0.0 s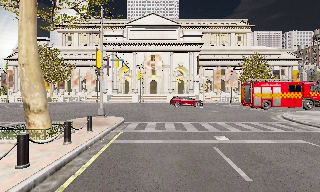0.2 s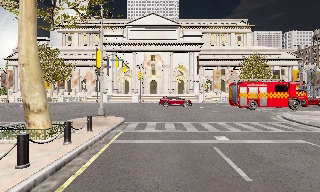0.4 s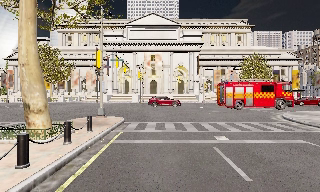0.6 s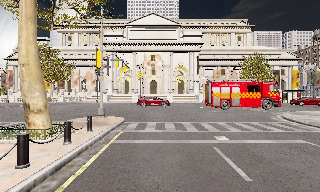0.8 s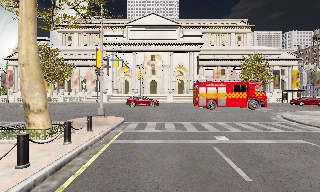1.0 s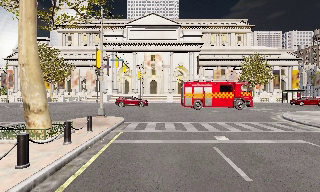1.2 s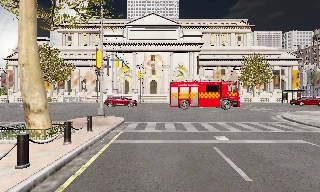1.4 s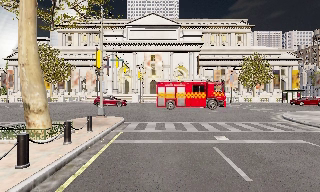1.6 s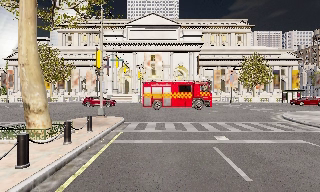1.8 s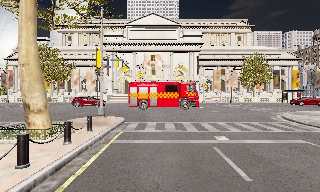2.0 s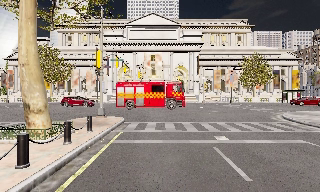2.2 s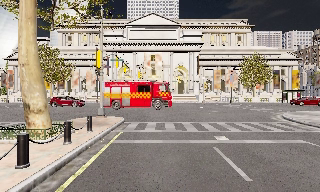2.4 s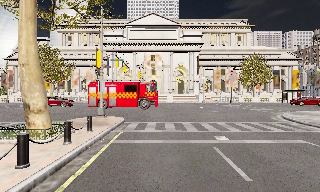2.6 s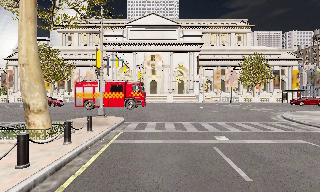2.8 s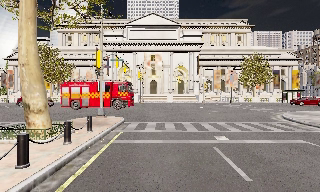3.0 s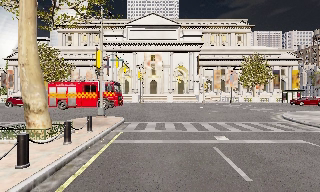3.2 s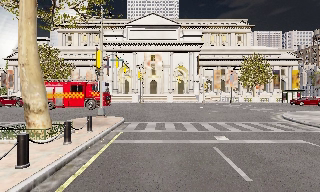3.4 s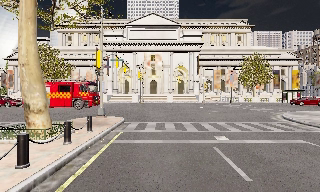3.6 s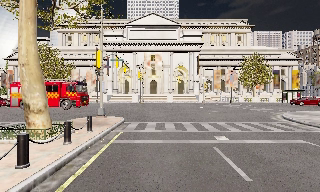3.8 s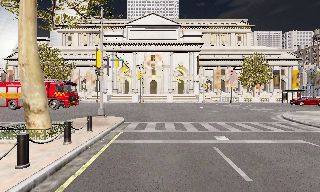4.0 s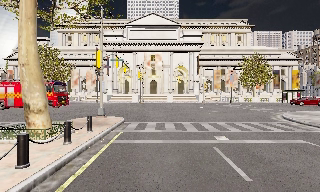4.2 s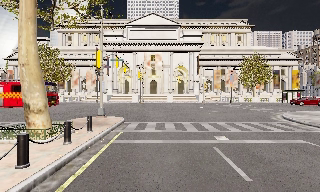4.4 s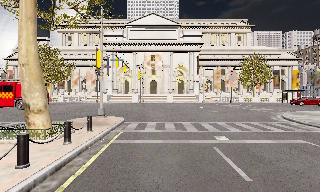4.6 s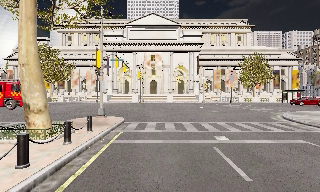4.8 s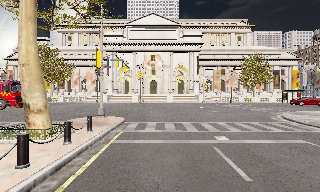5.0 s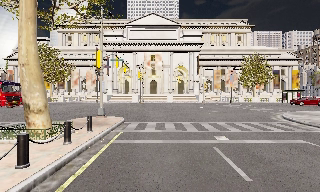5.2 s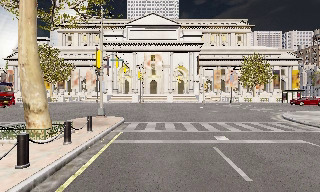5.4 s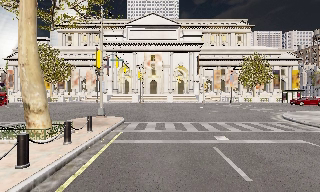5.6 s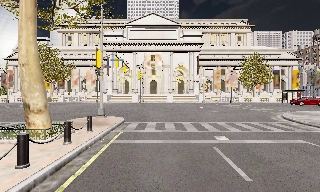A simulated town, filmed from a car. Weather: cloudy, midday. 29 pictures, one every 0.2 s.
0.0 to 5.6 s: The camera keeps its place and its aim.
The film runs backward here.
